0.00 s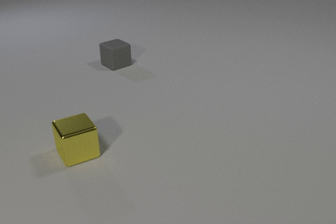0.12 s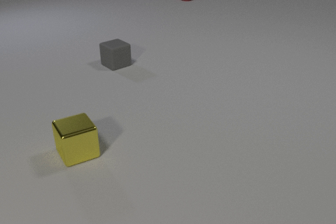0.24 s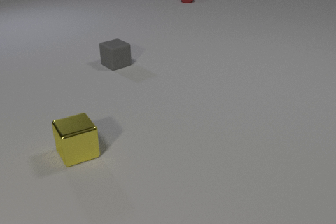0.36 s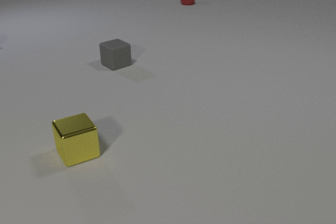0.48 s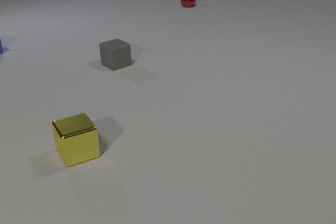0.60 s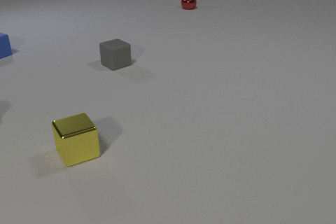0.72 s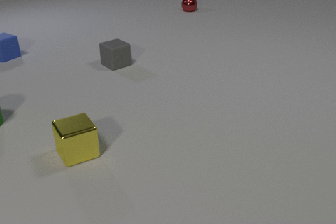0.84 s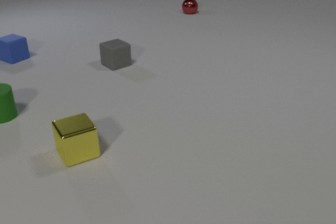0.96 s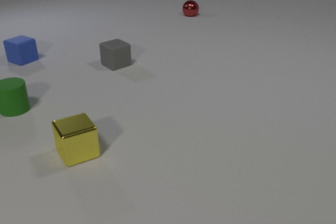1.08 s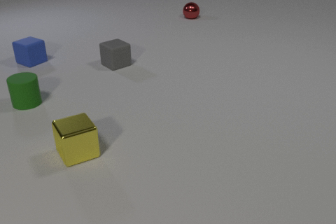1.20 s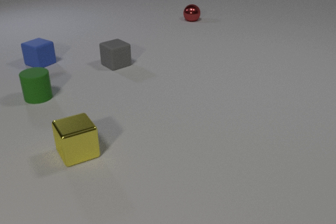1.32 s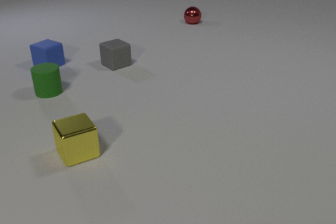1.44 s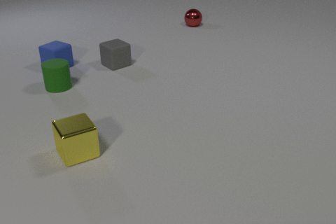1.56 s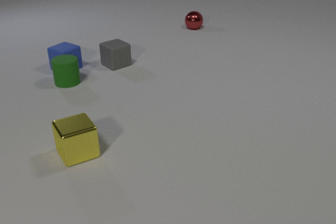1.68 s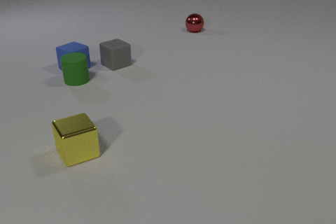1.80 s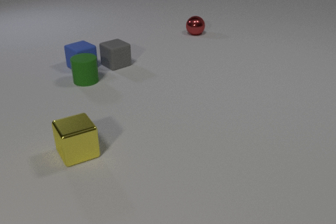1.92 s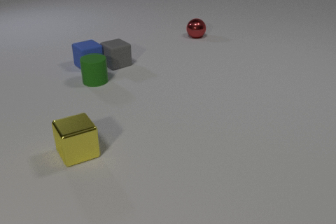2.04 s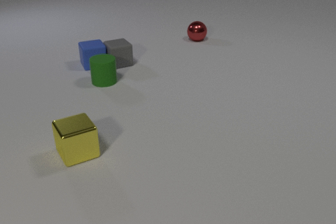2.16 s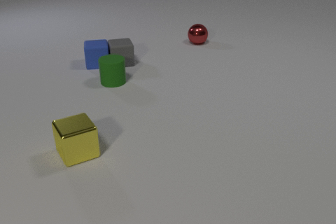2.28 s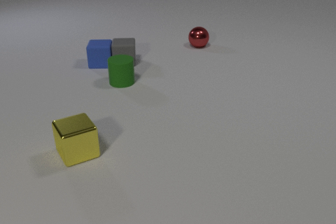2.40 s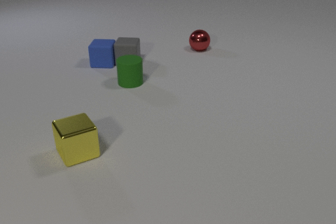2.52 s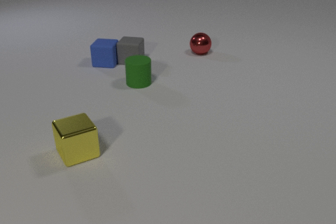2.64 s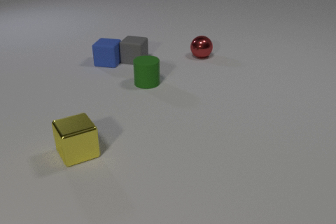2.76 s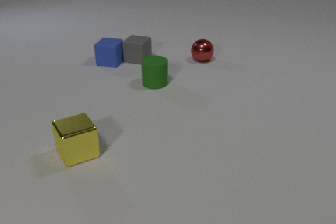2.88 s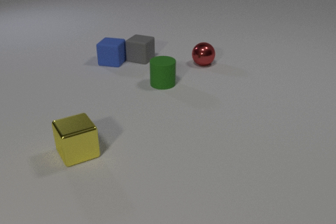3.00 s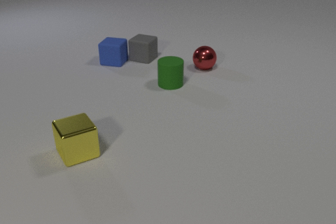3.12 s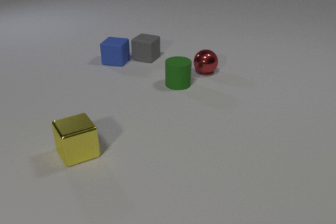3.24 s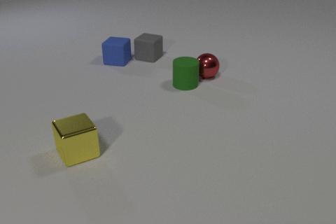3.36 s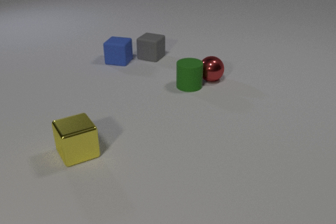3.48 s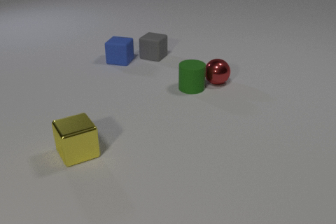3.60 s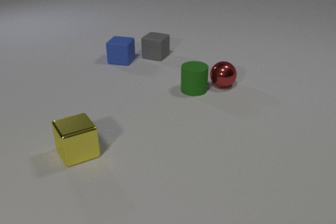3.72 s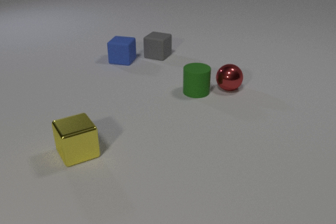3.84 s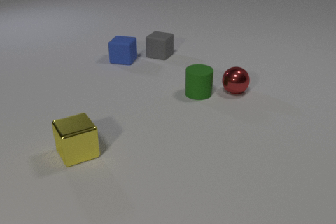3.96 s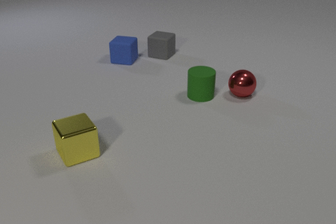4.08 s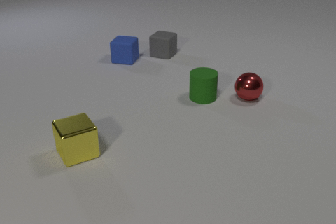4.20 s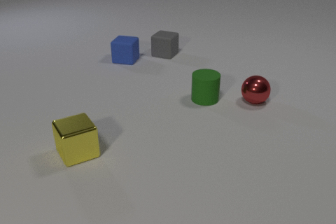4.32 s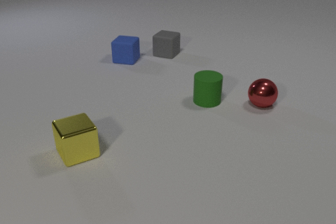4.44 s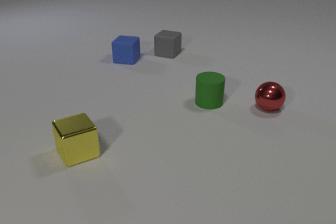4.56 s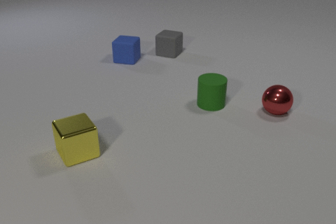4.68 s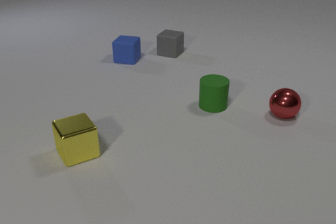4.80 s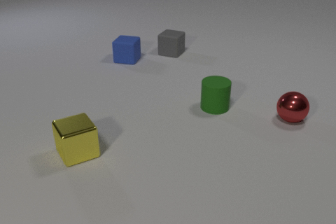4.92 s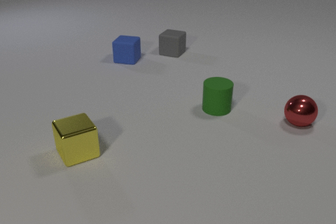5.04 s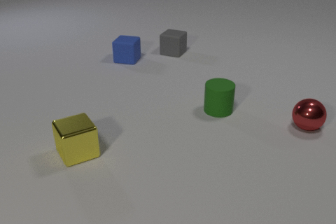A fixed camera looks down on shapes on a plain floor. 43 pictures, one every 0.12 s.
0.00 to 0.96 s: The green rubber cylinder comes in at the left edge, slides to the right and away from the camera. The blue rubber cube comes in at the left edge, slides toward the camera and to the right. The red metal sphere rolls toward the camera.
0.96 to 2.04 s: The green rubber cylinder slides to the right and away from the camera. The blue rubber cube slides to the right and toward the camera, spins clockwise seen from above by about 30 degrees, its near face sliding to the left. The red metal sphere rolls toward the camera. The green rubber cylinder and the blue rubber cube collide. The blue rubber cube and the gray rubber cube collide.
2.04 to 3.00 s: The green rubber cylinder slides to the right. The blue rubber cube slides to the right, spins so that its near face slides to the left, clockwise seen from above. The red metal sphere rolls toward the camera. The gray rubber cube slides to the right and away from the camera, spins so that its near face slides to the left, clockwise seen from above.
3.00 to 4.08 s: The green rubber cylinder slides to the right and toward the camera. The blue rubber cube slides to the right. The red metal sphere rolls toward the camera and to the right. The gray rubber cube slides to the right and away from the camera. The green rubber cylinder and the red metal sphere collide.
4.08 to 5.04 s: The green rubber cylinder slides toward the camera and to the right. The red metal sphere rolls to the right and toward the camera. The gray rubber cube slides to the right and away from the camera.
How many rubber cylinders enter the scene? 1.
What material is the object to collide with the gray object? rubber.
How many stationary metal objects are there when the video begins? 1.
